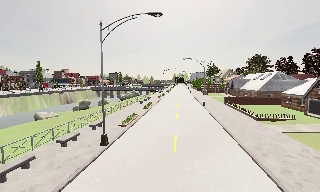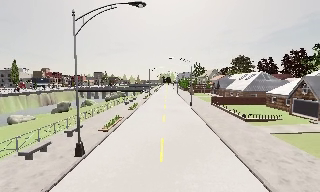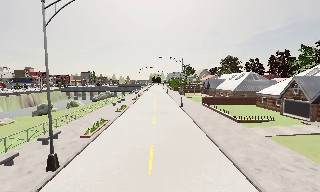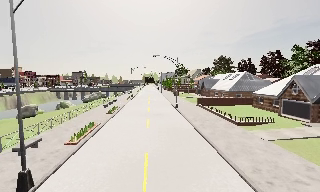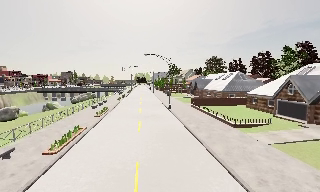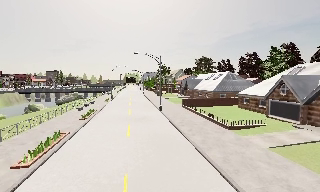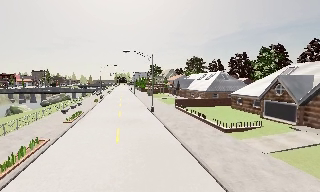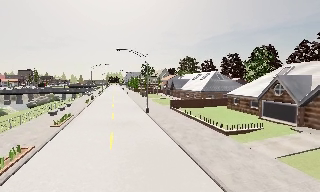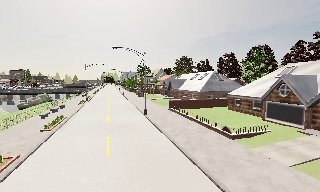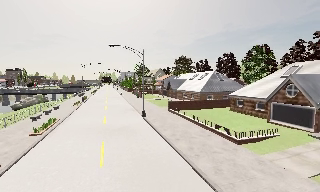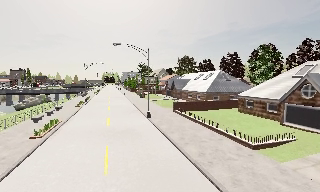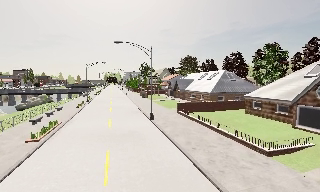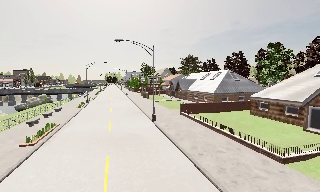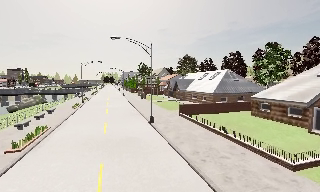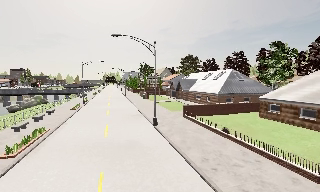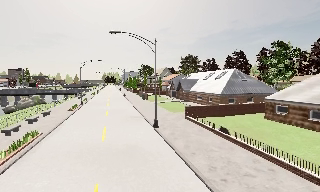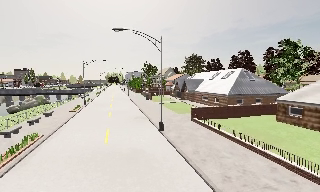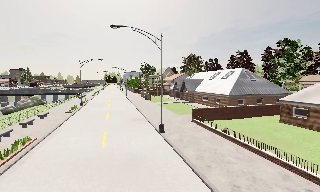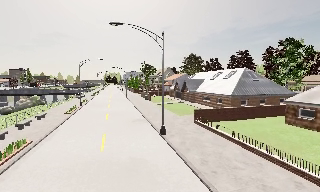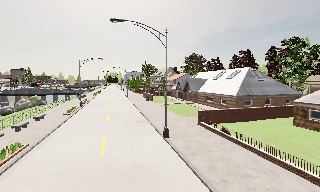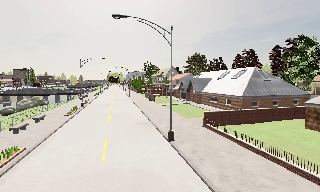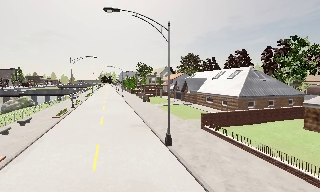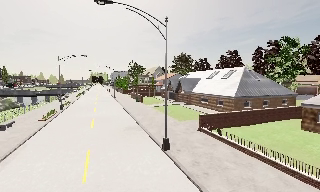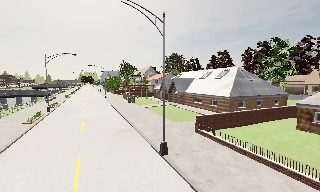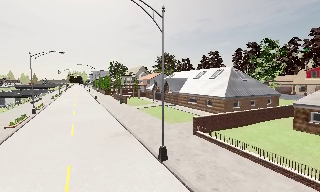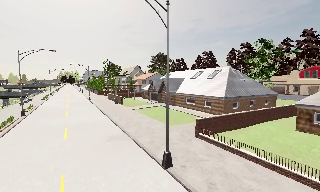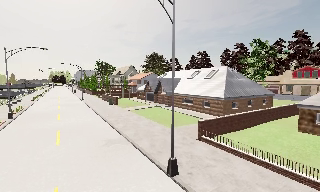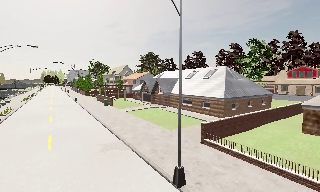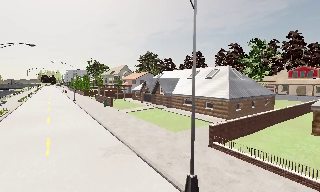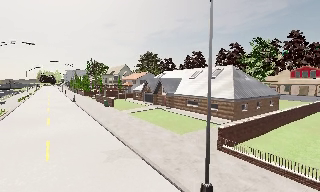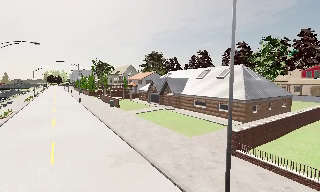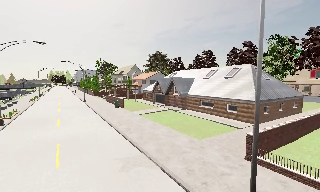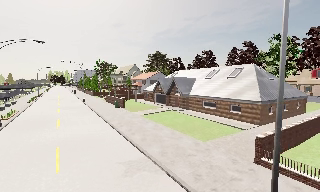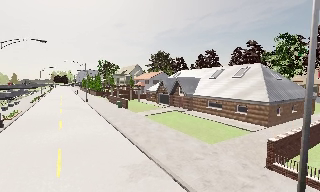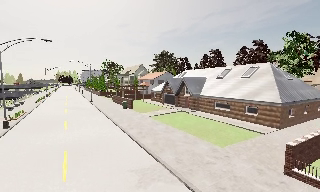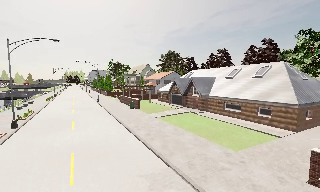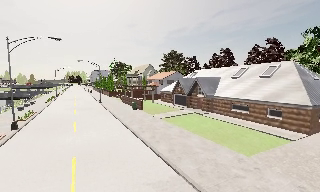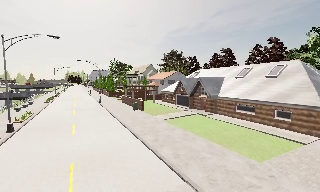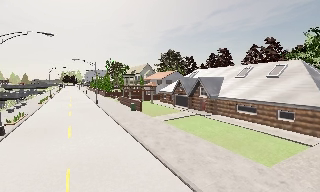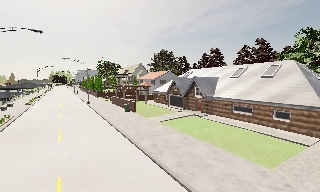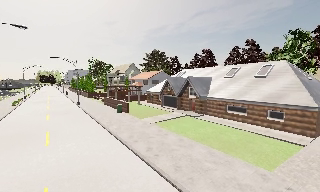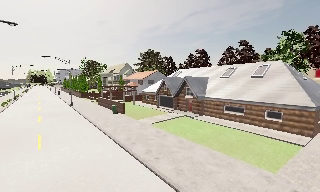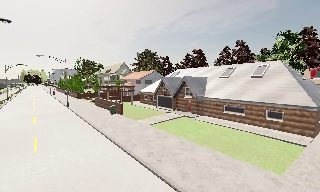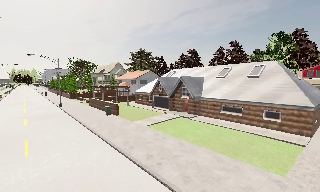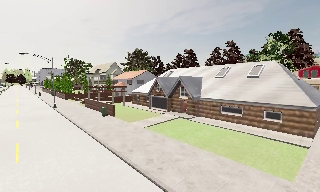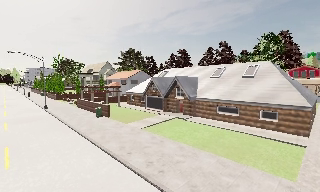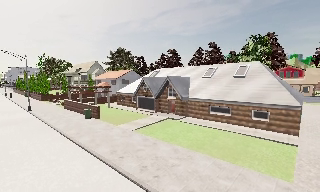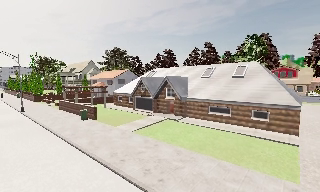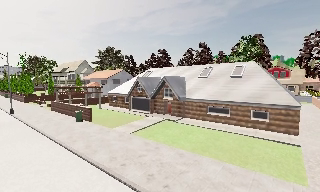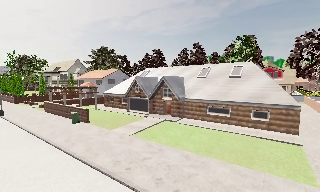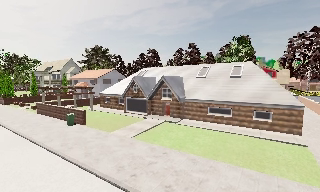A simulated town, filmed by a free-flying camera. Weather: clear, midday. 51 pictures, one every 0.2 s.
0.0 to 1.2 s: The camera pans to its right, which is clockwise from overhead, by about 20 degrees. It travels forward, about 6 m, so what stands in front looms larger.
1.2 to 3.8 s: The camera travels forward, about 10 m, so what stands in front looms larger.
3.8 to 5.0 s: The camera pans to its right, which is clockwise from overhead, by about 15 degrees. It travels forward and to its left, about 4.5 m, so what stands in front looms larger.
5.0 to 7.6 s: The camera travels forward and to its left, about 8 m, so what stands in front looms larger.
7.6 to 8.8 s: The camera pans to its right, which is clockwise from overhead, by about 15 degrees. It travels forward and to its left, about 2.5 m, so what stands in front looms larger.
8.8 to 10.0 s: The camera pans to its right, which is clockwise from overhead, by about 15 degrees. It travels to its left and forward, about 3 m. It gains speed.
The film runs forward here.
